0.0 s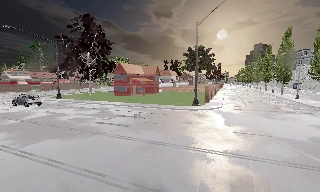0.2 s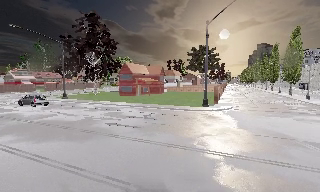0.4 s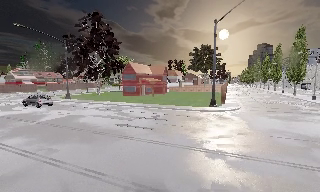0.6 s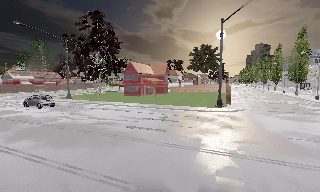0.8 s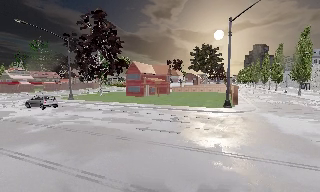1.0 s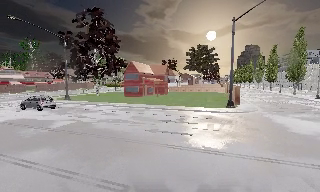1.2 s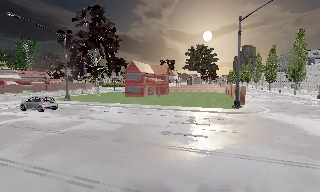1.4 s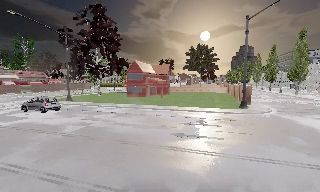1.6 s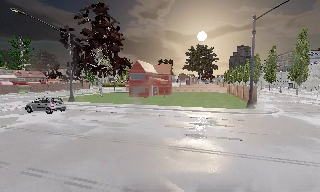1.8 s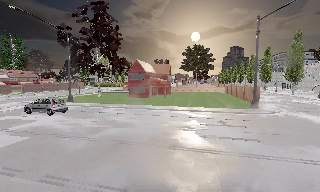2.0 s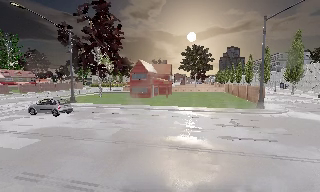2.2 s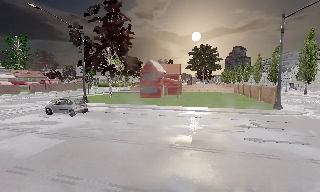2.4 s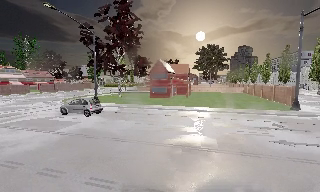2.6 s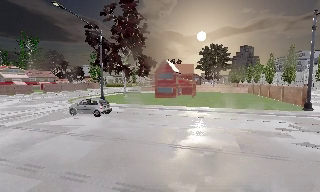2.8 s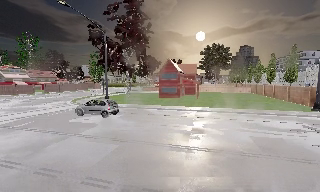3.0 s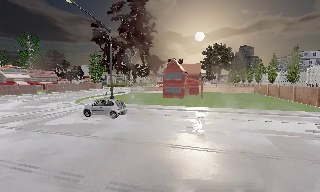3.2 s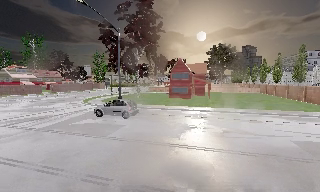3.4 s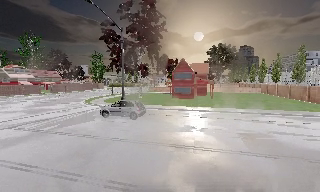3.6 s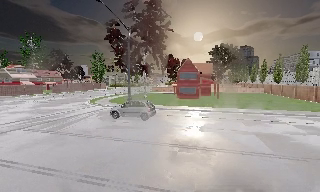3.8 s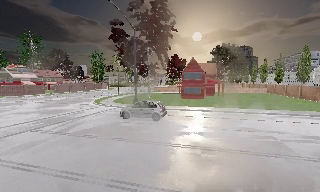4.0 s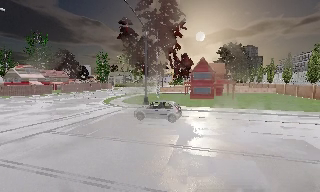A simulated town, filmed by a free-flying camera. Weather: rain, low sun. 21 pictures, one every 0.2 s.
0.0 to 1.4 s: The camera travels to its left and forward, about 7 m, so close, fixed things drift to the right.
1.4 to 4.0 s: The camera travels to its left, about 14 m, so close, fixed things drift to the right.
The film runs backward here.
